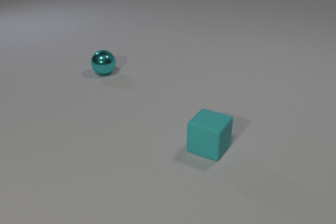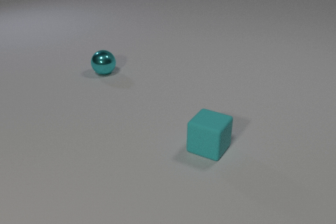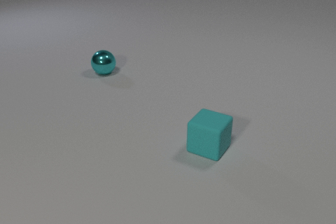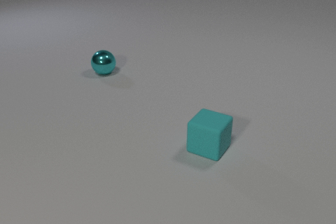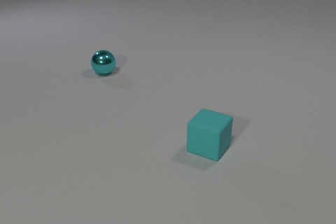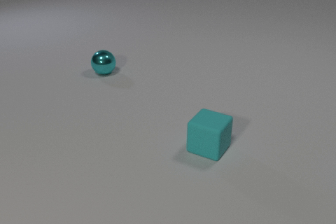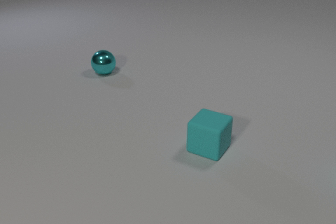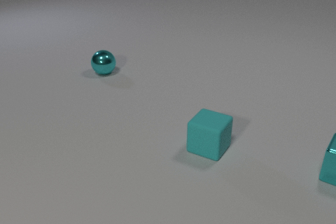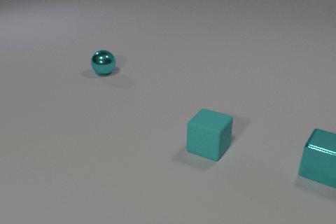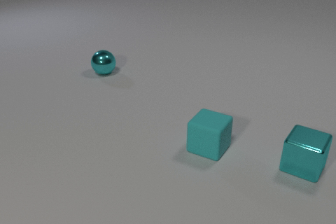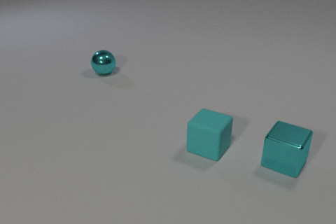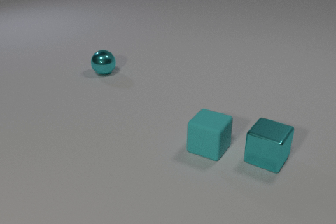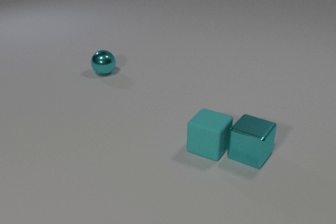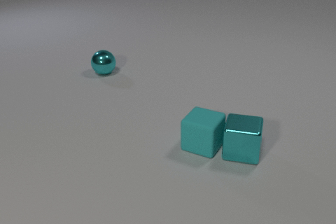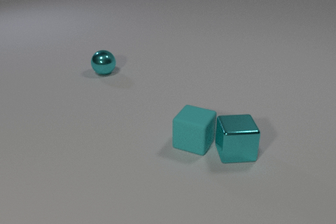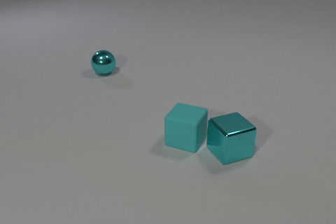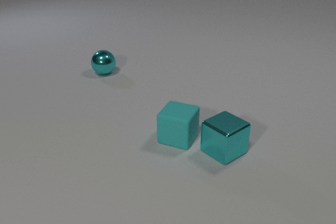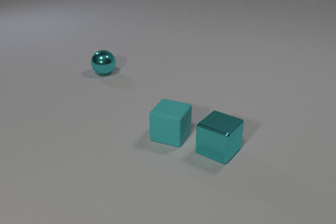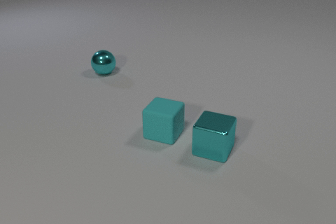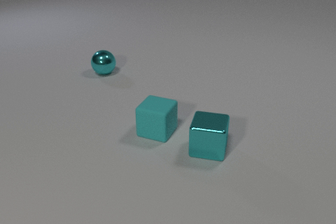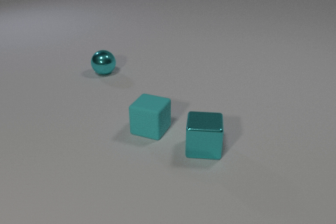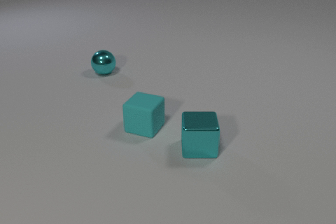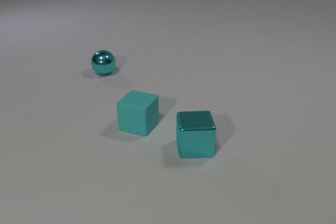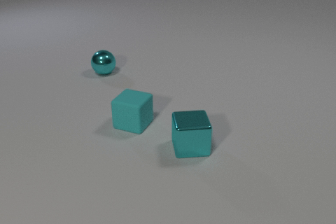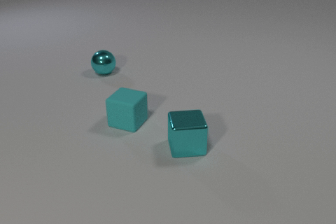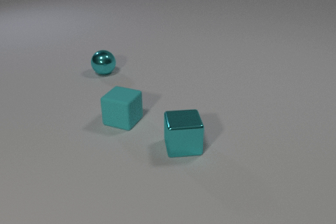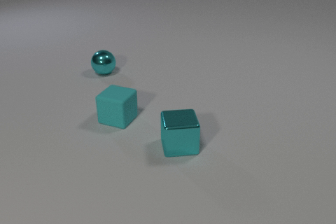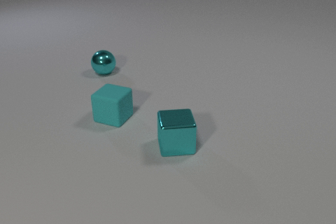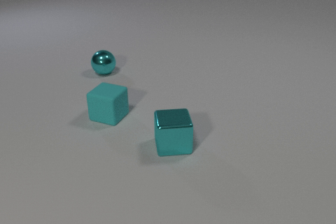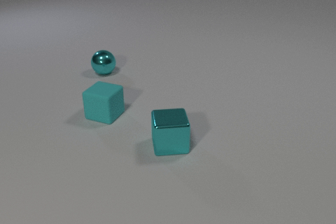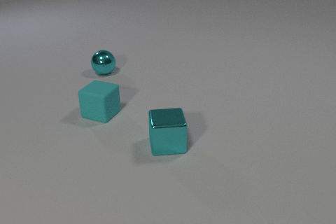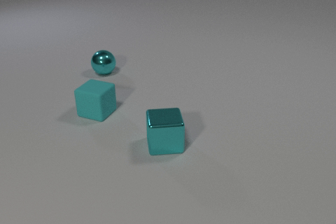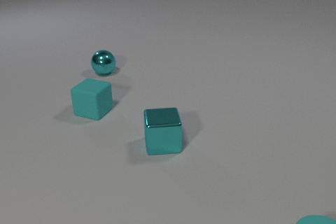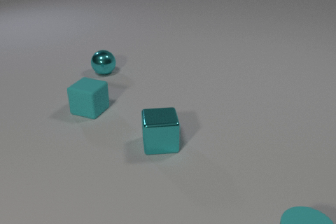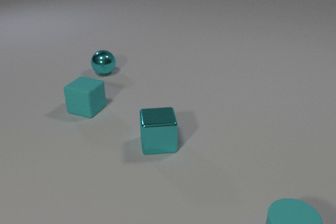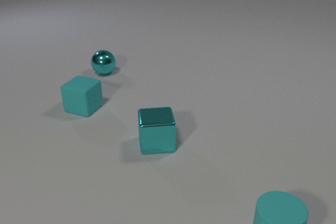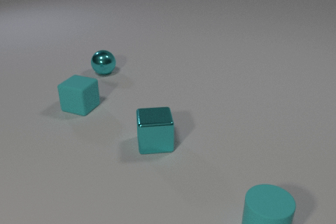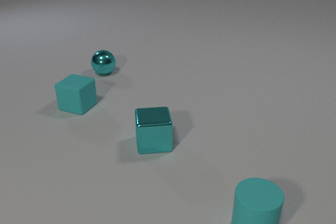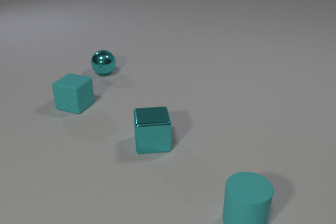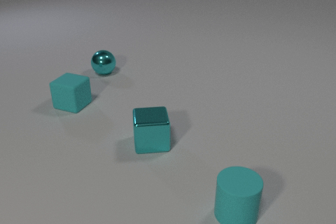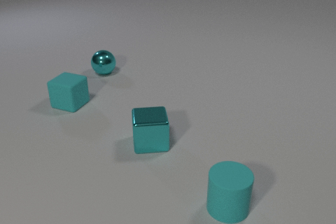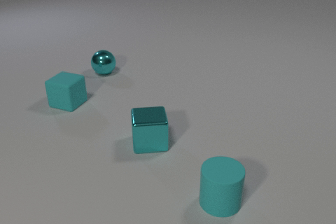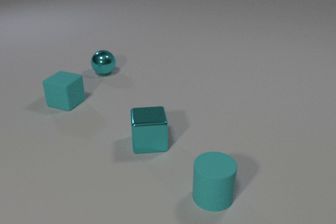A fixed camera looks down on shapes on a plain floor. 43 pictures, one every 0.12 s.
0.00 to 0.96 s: The cyan metal cube comes in at the right edge, slides to the left.
0.96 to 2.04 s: The cyan metal cube slides to the left, spins counterclockwise seen from above by about 90 degrees, its near face sliding to the right. The cyan rubber cube slides to the left and away from the camera. The cyan metal cube and the cyan rubber cube collide.
2.04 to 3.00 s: The cyan metal cube slides to the left, spins counterclockwise seen from above by about 45 degrees, its near face sliding to the right. The cyan rubber cube slides to the left and away from the camera.
3.00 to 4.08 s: The cyan metal cube slides to the left. The cyan rubber cube slides to the left and away from the camera. The cyan rubber cylinder comes in at the bottom edge, slides to the left and away from the camera.
4.08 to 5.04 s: The cyan metal cube slides to the left. The cyan rubber cube slides to the left and away from the camera. The cyan rubber cylinder slides to the left and away from the camera.
How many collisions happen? 1.
What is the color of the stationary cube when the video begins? cyan.
Are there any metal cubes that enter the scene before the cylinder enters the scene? yes.
